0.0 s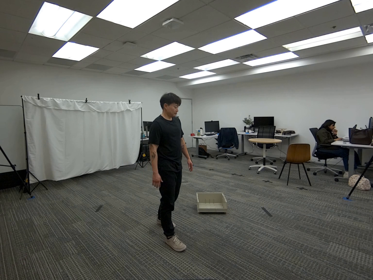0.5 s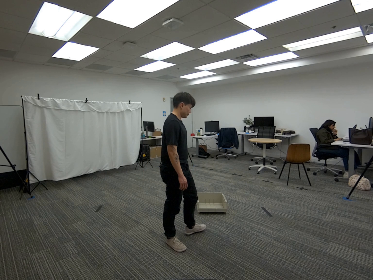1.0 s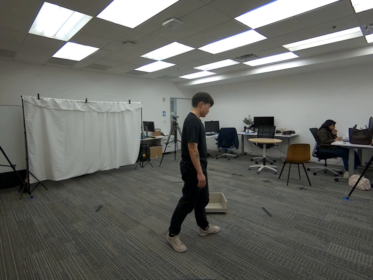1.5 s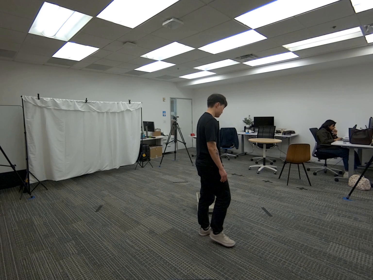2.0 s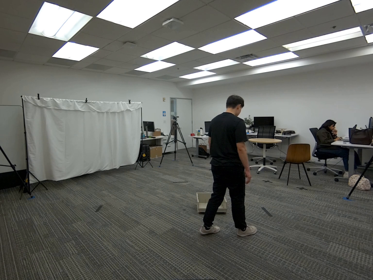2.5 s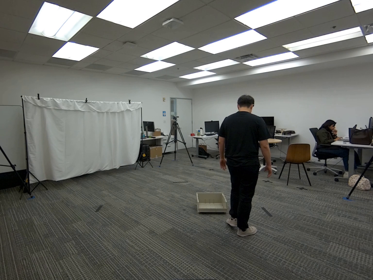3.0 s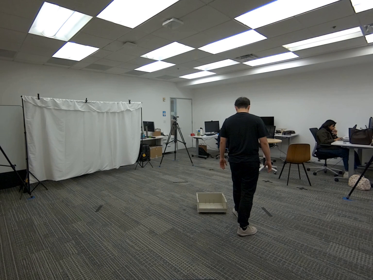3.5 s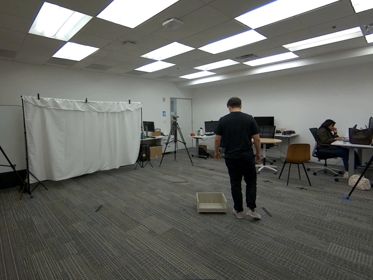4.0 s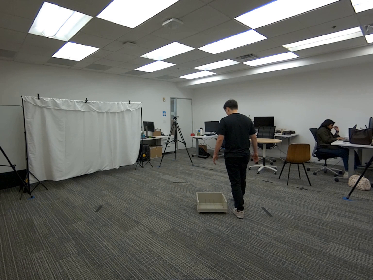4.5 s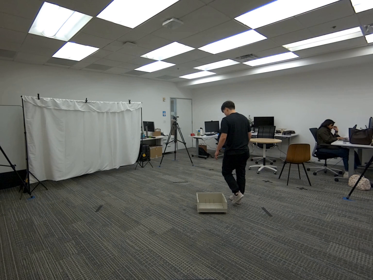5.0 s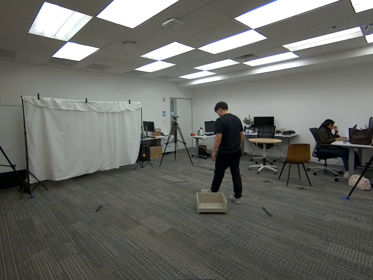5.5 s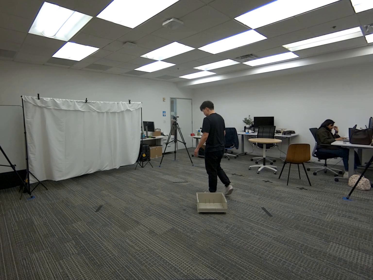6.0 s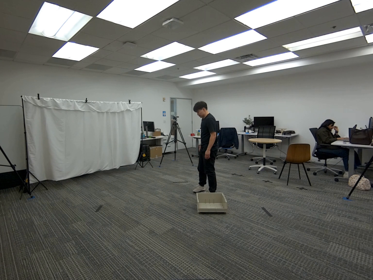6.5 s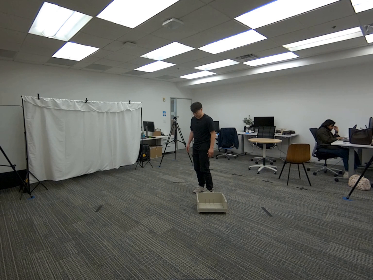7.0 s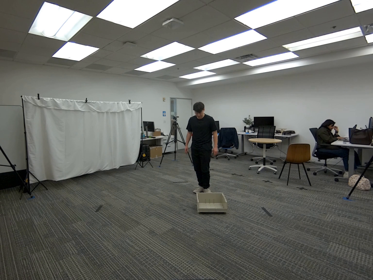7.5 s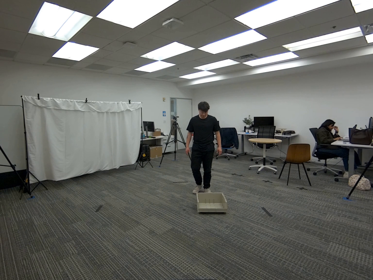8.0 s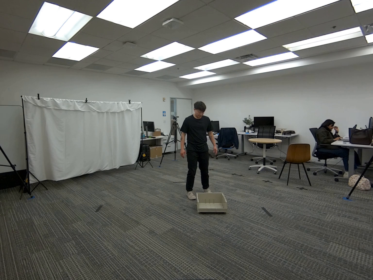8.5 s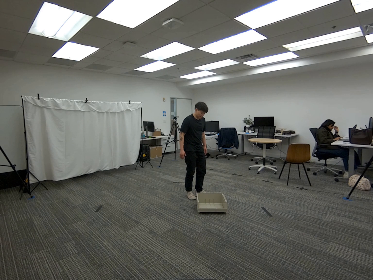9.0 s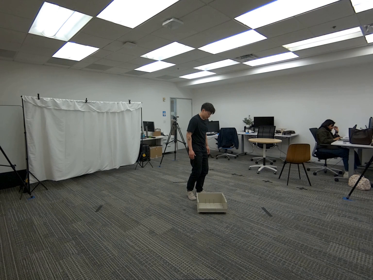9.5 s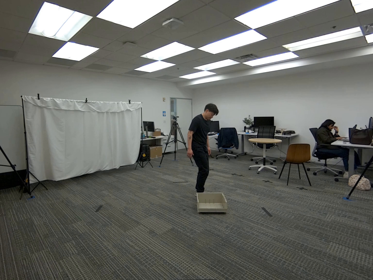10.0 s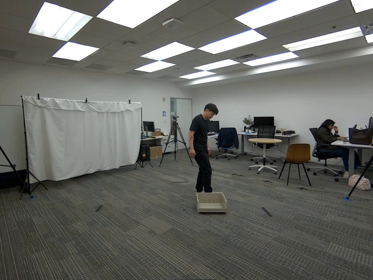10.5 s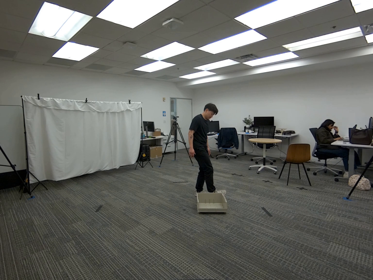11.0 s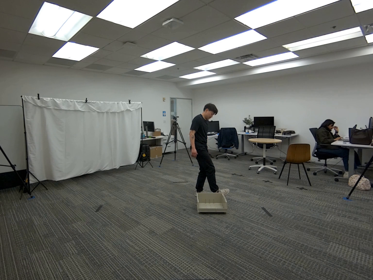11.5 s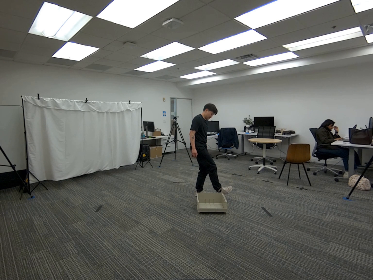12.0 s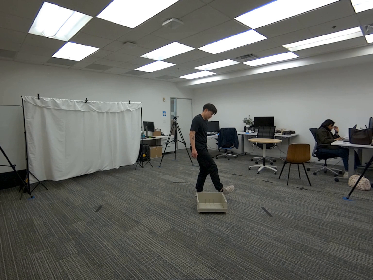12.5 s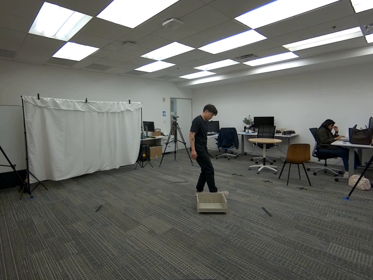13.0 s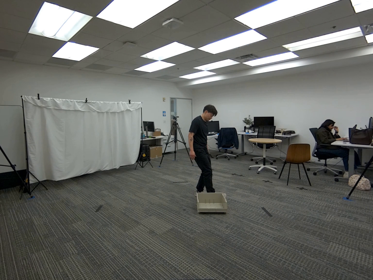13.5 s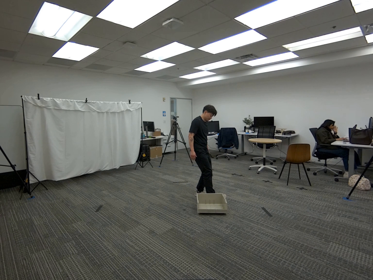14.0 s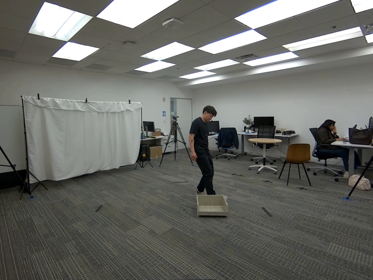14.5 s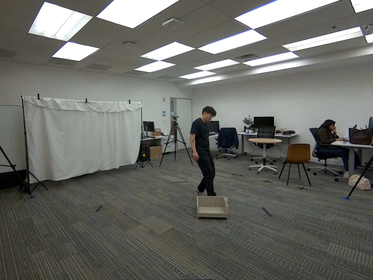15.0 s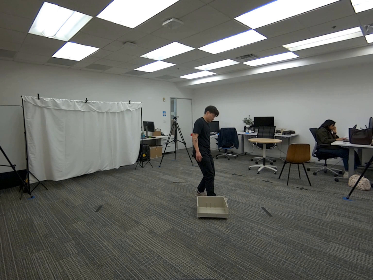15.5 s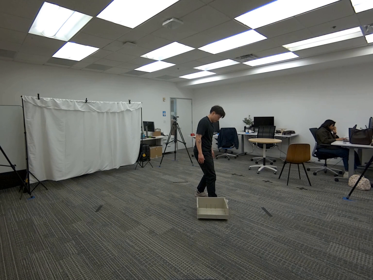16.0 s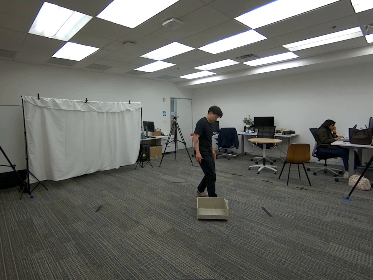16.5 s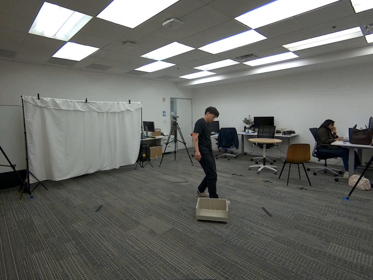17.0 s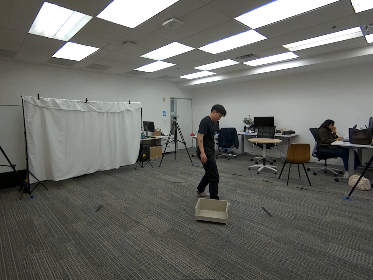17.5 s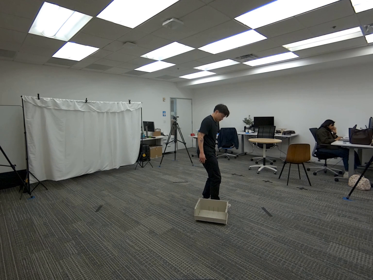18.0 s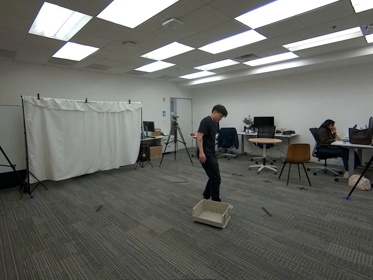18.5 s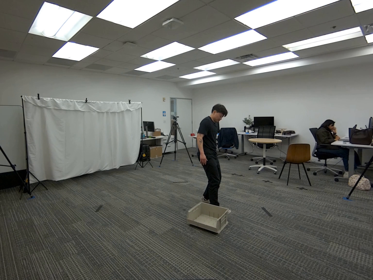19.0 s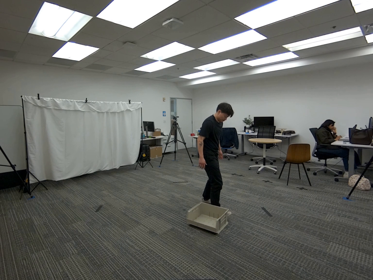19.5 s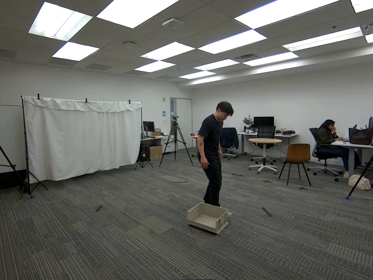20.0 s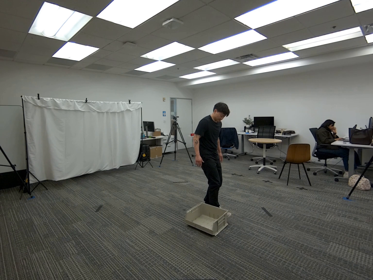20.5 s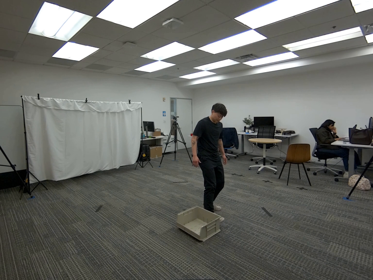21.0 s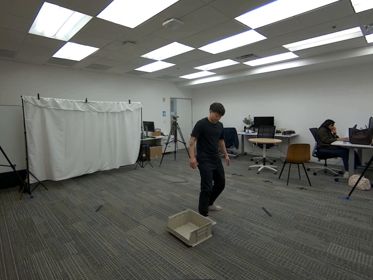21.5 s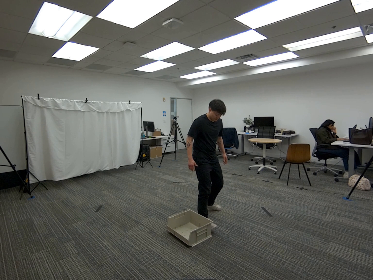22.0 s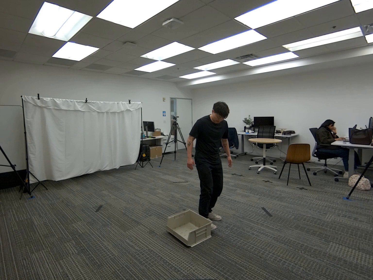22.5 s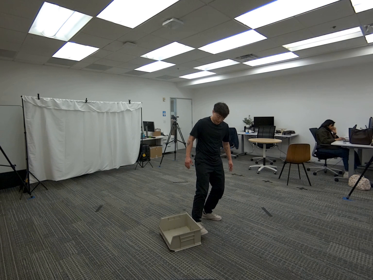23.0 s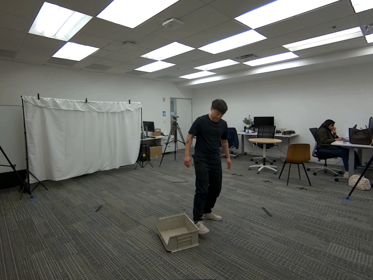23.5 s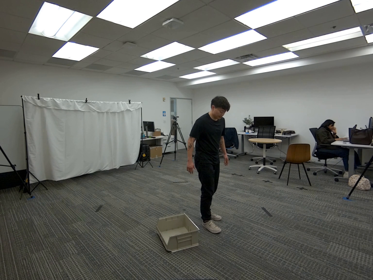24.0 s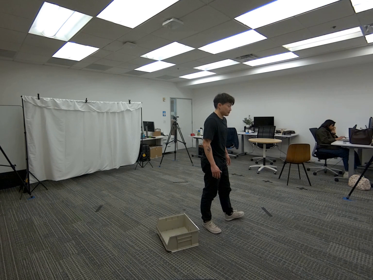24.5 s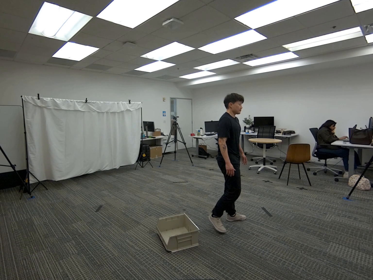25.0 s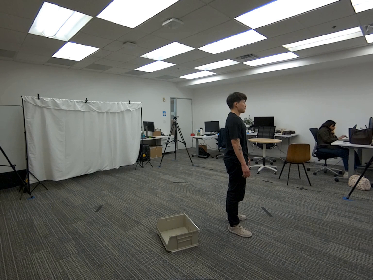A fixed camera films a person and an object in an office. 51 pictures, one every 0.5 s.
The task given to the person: Walk over to beige bin on the ground and using your right foot drag the bin to the side.
